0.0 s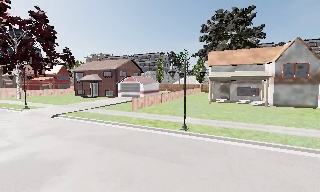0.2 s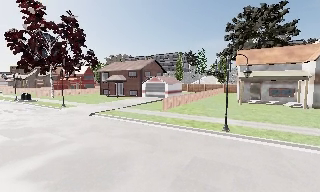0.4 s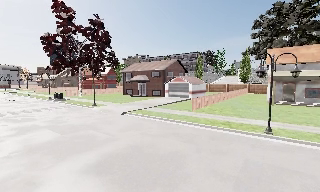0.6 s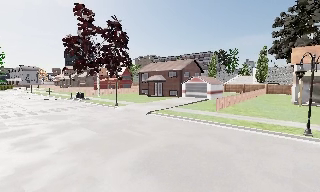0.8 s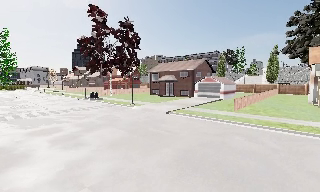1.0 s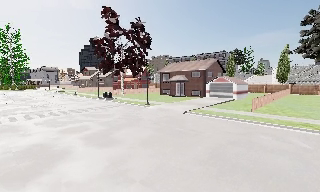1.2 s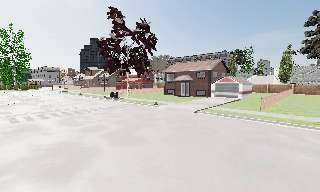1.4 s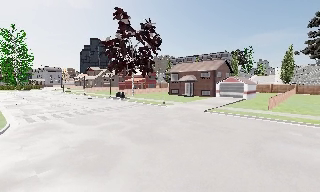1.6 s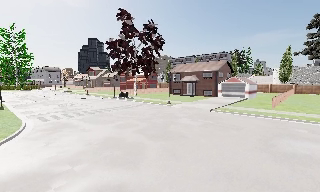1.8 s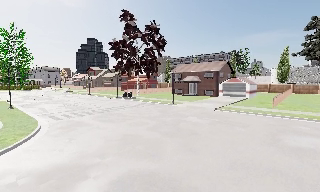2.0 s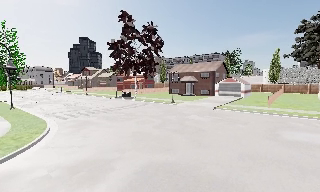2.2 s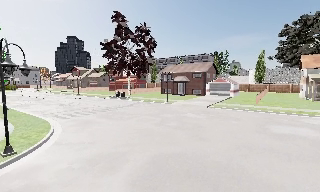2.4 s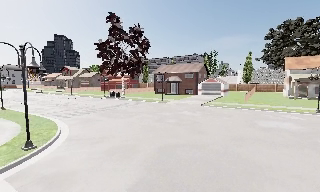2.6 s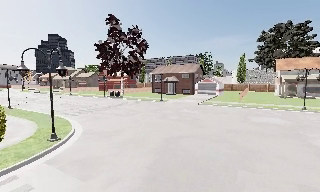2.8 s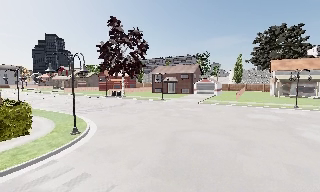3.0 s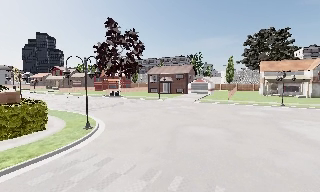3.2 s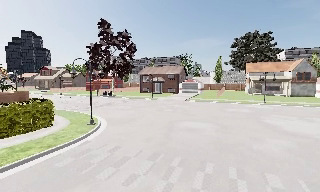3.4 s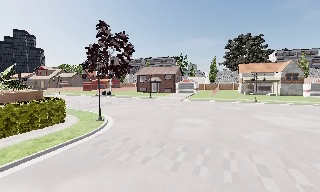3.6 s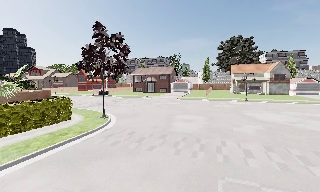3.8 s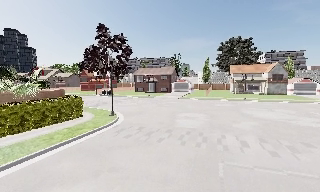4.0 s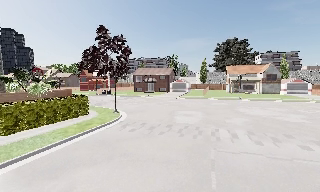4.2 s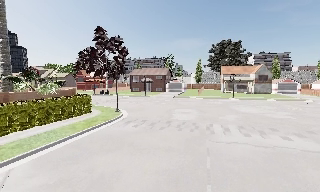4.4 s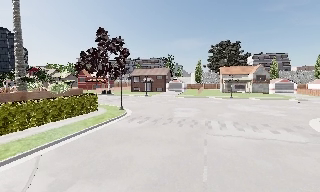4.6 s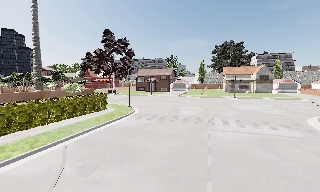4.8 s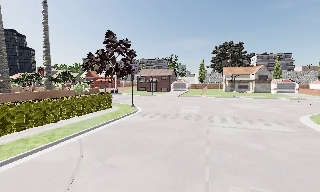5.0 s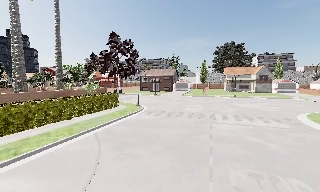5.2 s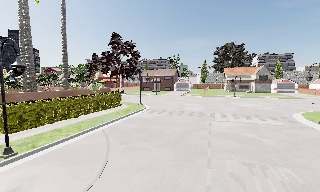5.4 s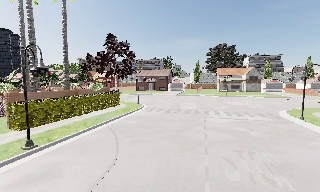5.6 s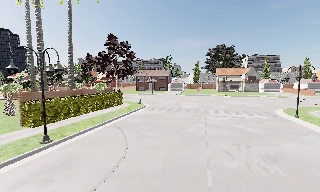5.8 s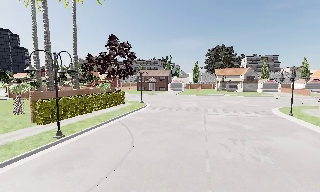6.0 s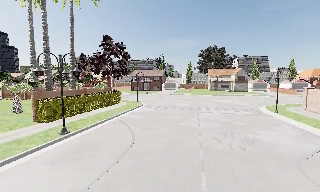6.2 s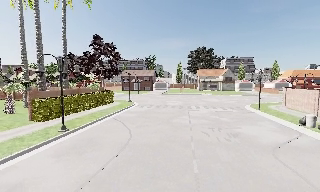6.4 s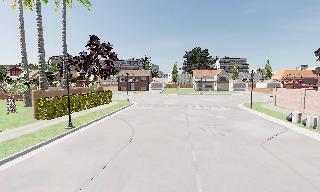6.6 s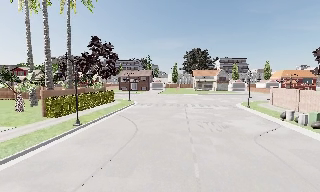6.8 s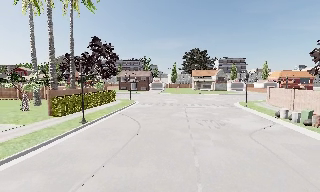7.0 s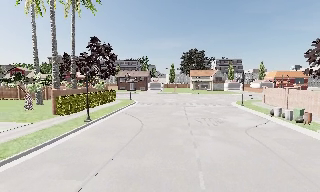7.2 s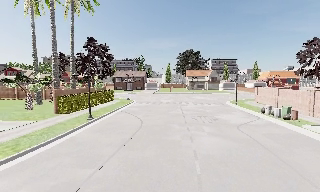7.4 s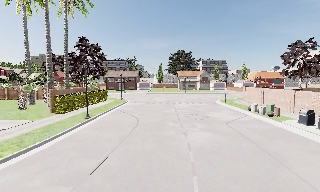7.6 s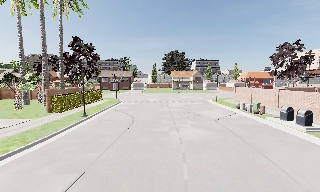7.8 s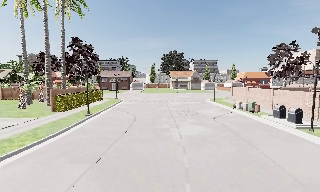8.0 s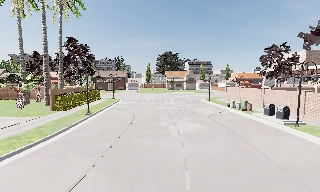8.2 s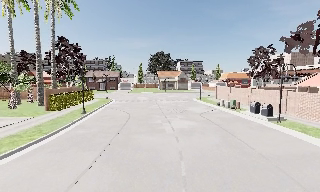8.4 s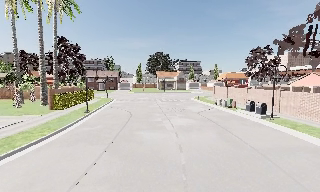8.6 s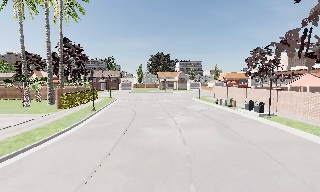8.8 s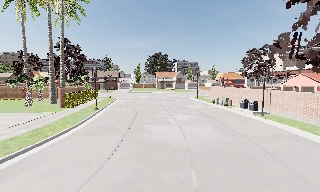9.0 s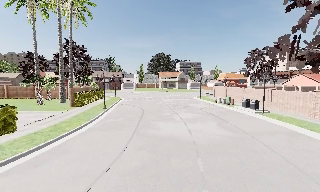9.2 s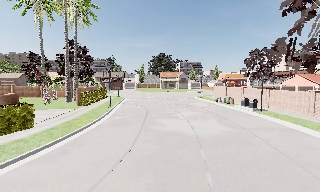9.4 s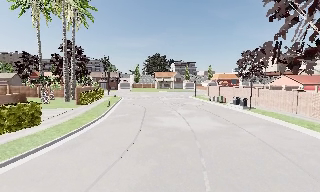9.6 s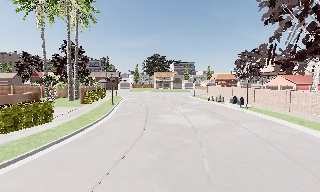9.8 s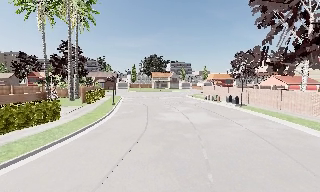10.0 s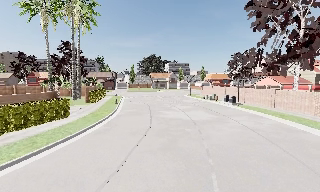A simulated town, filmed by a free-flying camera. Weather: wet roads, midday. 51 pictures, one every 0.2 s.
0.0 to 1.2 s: The camera pans to its left, which is counterclockwise from overhead, by about 15 degrees. It travels to its left, about 9 m, so close, fixed things drift to the right.
1.2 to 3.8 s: The camera pans to its right, which is clockwise from overhead, by about 25 degrees. It travels backward and to its left, about 16 m, so what stands in front gets smaller.
3.8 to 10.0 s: The camera pans to its right, which is clockwise from overhead, by about 30 degrees. It travels backward, about 30 m, so what stands in front gets smaller.
The film runs forward here.
